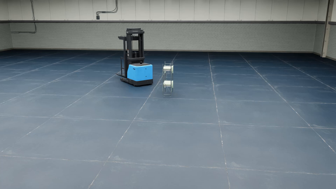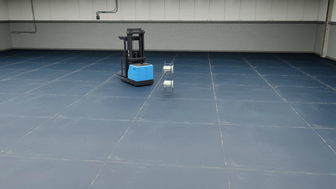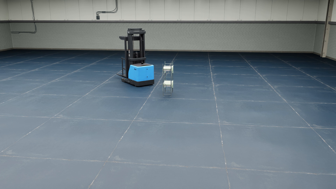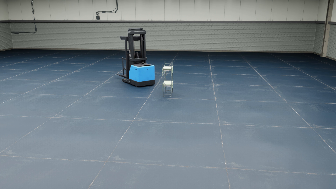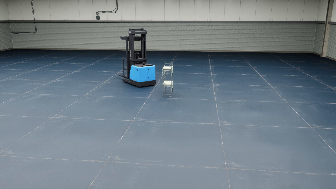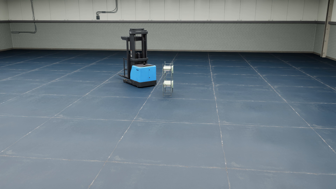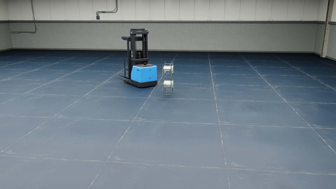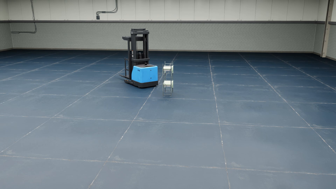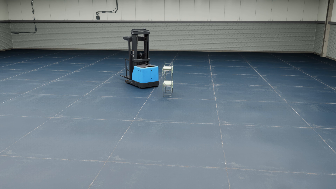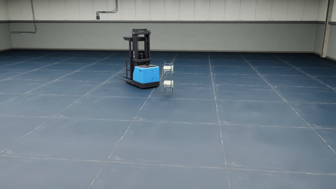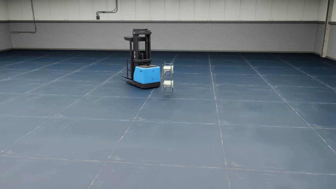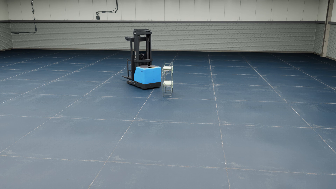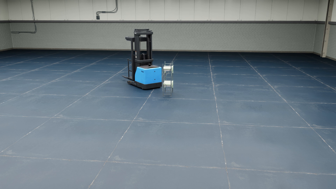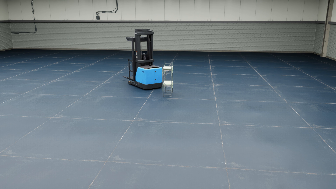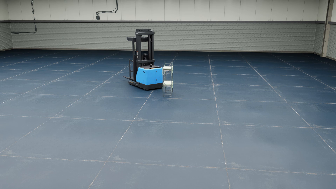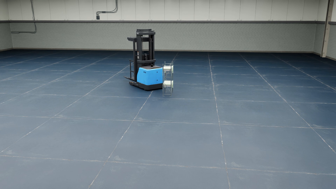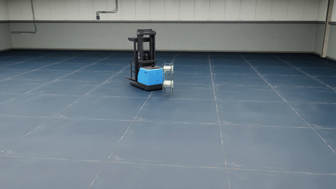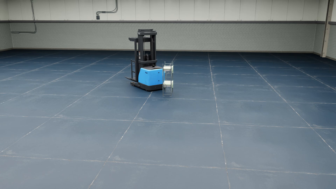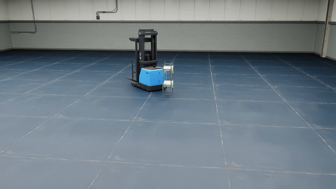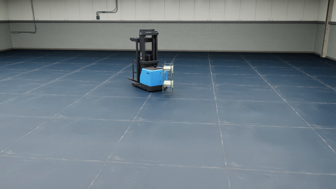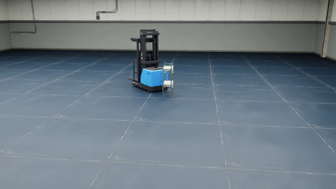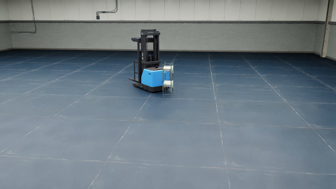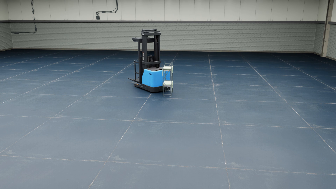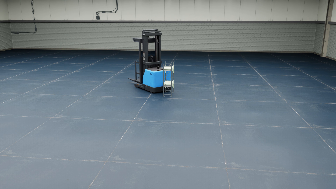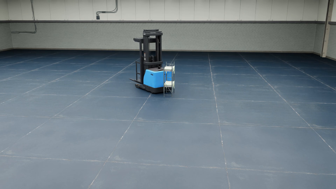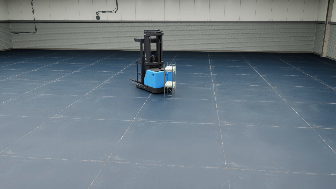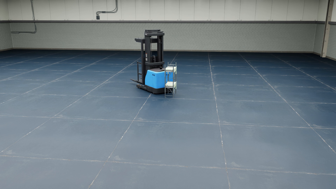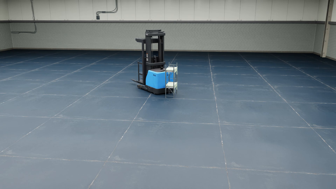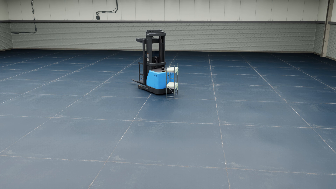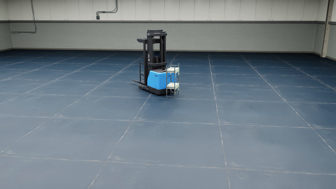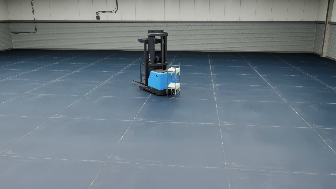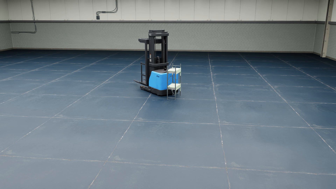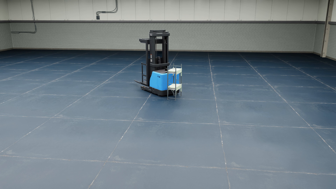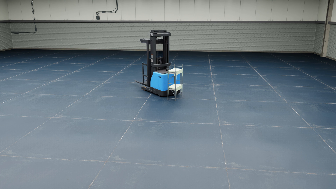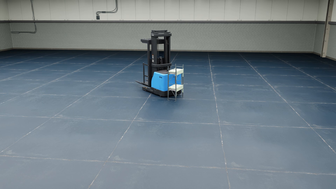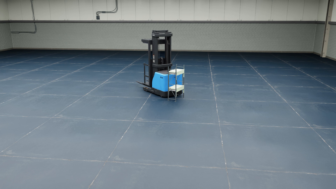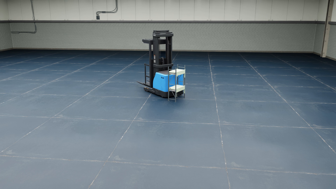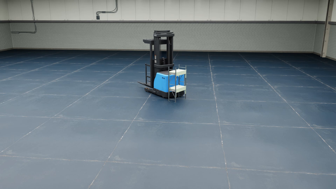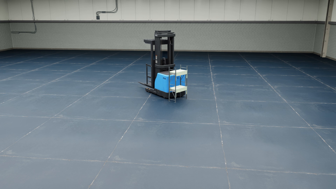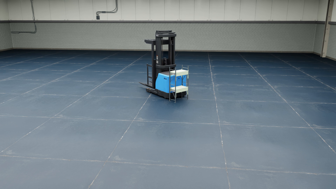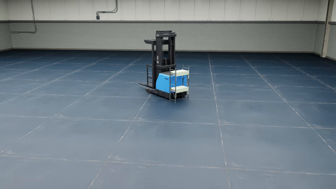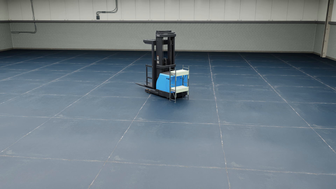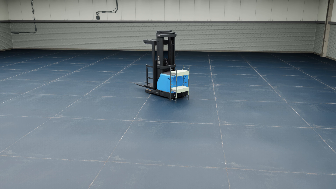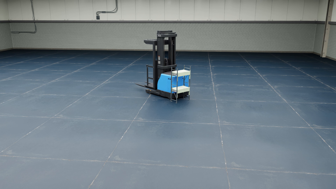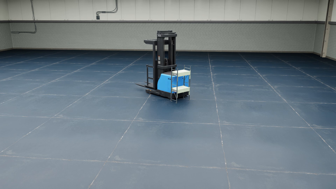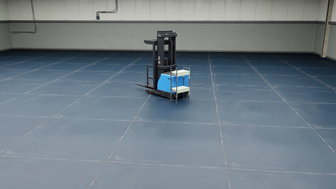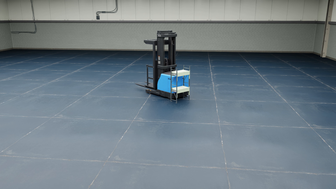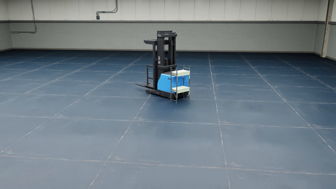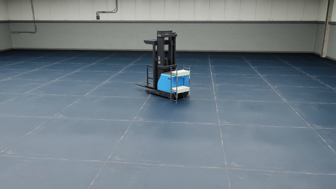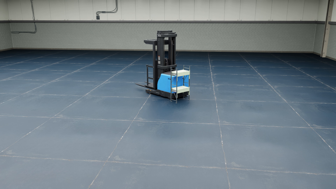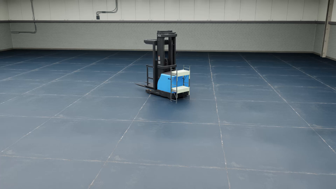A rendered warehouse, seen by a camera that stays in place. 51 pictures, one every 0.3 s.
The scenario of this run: A forklift runs into an object in its way.
